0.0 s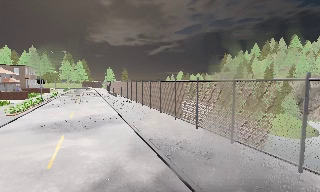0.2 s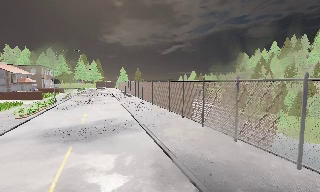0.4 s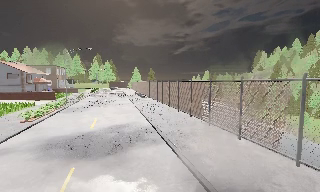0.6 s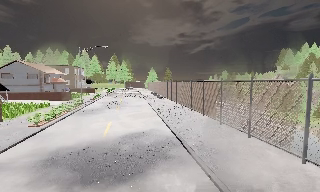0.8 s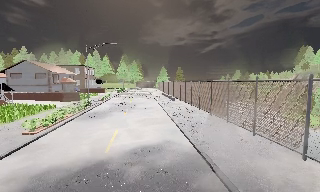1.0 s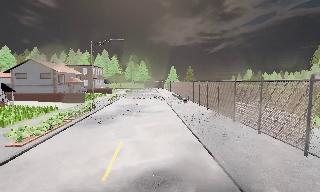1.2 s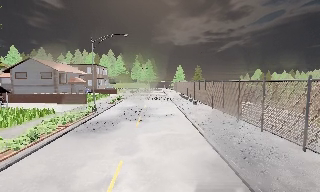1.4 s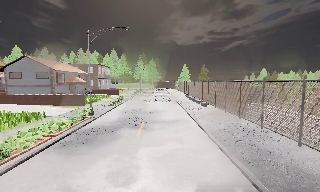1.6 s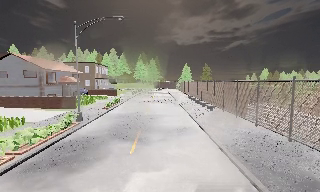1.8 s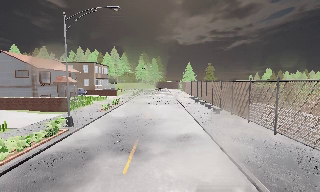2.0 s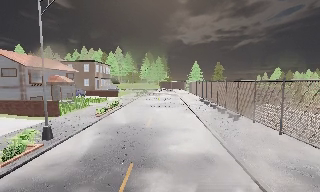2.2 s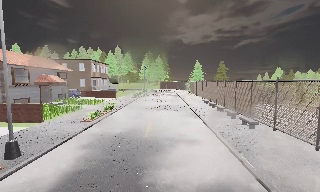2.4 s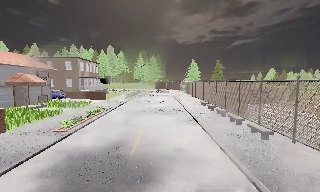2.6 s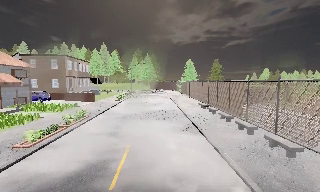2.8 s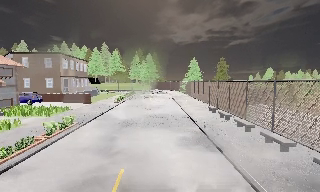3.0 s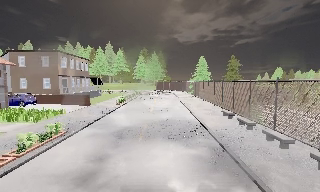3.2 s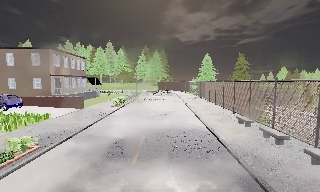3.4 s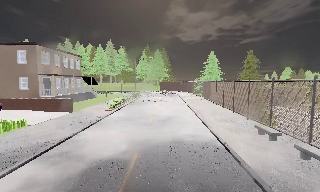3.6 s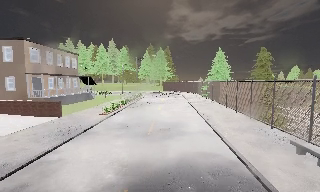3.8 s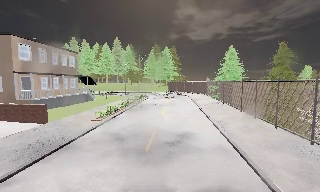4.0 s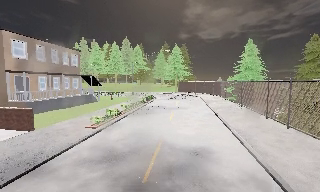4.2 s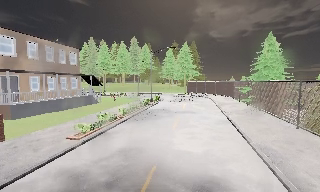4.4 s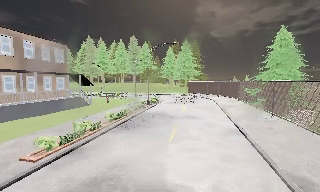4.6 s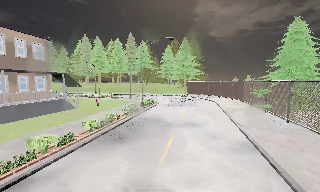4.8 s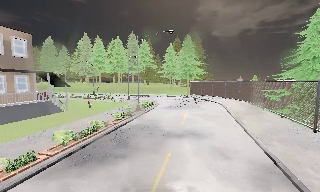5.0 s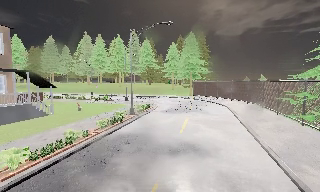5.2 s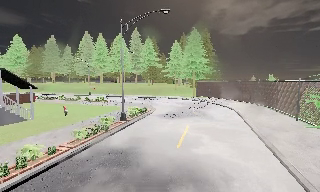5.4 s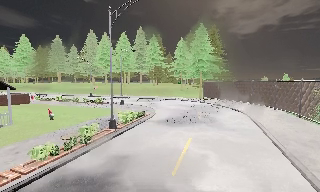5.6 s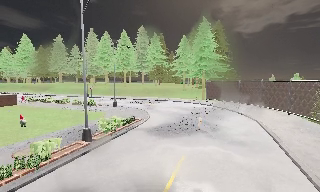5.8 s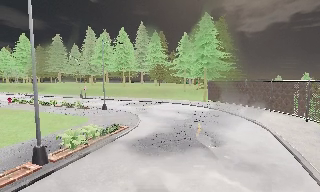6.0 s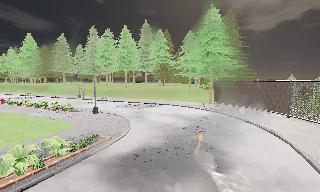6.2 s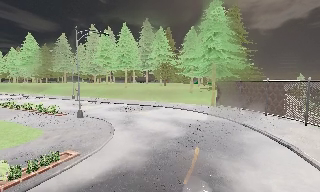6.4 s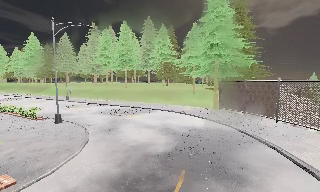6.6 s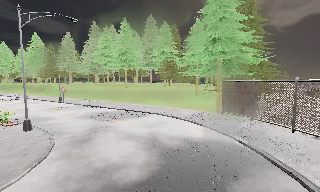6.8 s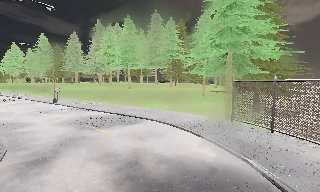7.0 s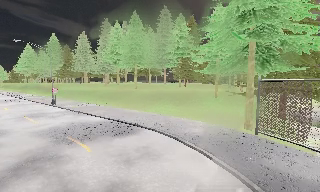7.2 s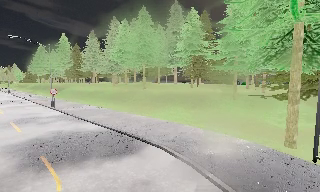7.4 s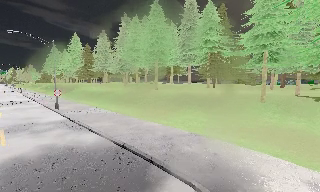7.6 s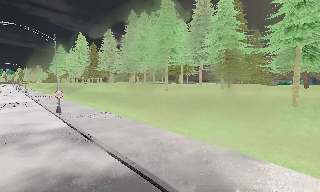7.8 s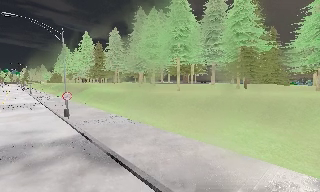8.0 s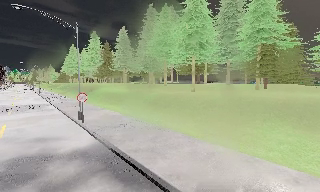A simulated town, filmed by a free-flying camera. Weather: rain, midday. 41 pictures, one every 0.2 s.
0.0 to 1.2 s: The camera swings to its left by about 25 degrees, and the scene slides to the right. It travels forward, about 13 m, so what stands in front looms larger.
1.2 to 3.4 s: The camera travels forward, about 25 m, so what stands in front looms larger.
3.4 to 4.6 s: The camera pans to its left, which is counterclockwise from overhead, by about 10 degrees. It travels forward, about 14 m, so what stands in front looms larger.
4.6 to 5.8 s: The camera travels forward, about 14 m, so what stands in front looms larger.
5.8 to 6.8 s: The camera pans to its left, which is counterclockwise from overhead, by about 10 degrees. It travels forward and to its right, about 12 m, so what stands in front looms larger.
6.8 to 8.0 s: The camera swings to its left by about 15 degrees, and the scene slides to the right. It travels forward, about 14 m, so what stands in front looms larger.
The film runs forward here.
